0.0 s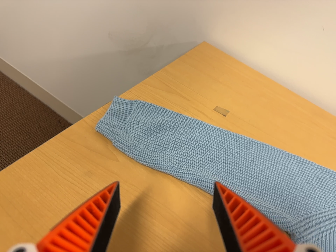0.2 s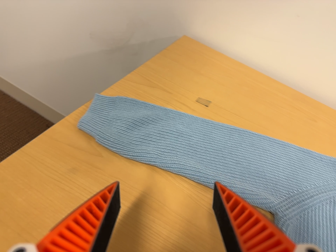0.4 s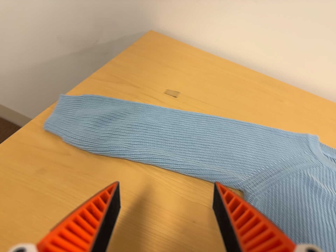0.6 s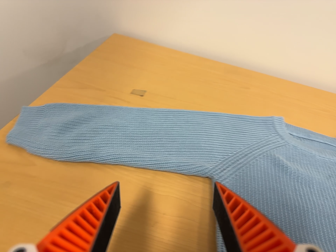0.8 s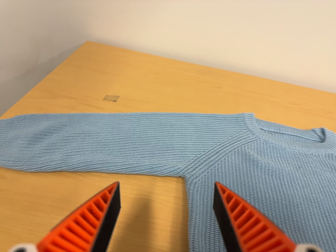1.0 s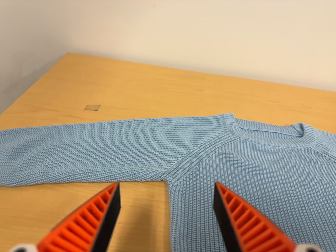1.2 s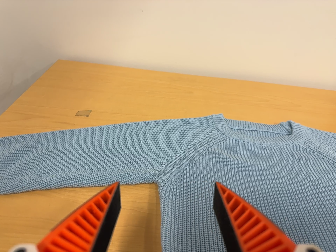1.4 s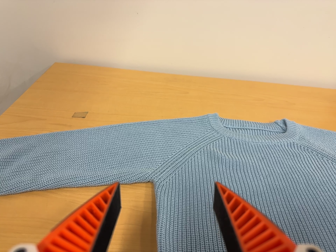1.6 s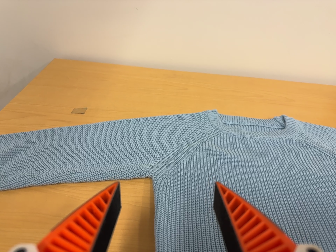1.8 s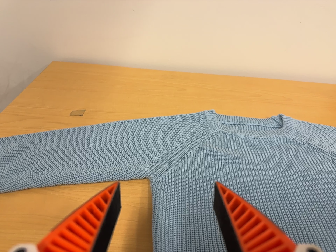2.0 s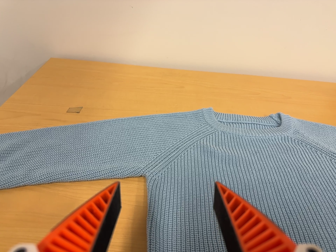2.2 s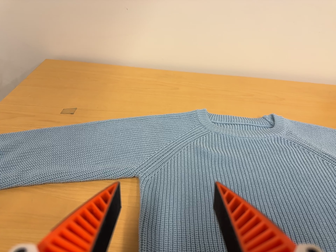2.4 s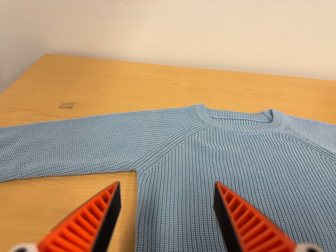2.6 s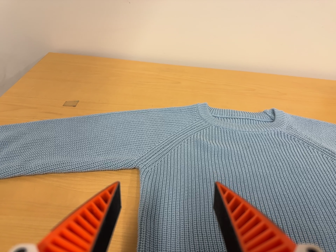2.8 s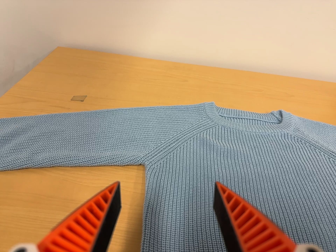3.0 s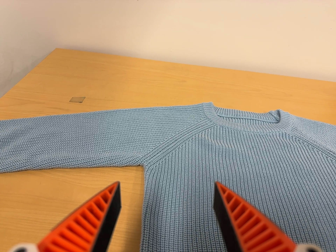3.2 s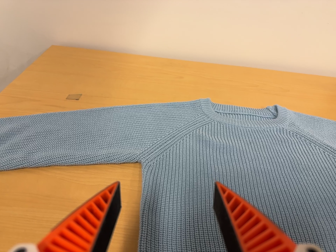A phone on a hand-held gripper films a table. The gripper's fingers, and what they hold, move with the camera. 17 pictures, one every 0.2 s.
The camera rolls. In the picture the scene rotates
counterclockwise.
0.0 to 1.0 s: The scene slides to the left, as the camera pans about 10 degrees to its right. It travels to its right, about 14 cm, so close, fixed things drift to the left. It rolls about its line of sight by about 25 degrees, and the scene rotates counterclockwise.
1.0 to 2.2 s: The camera travels to its right, about 5 cm, so close, fixed things drift to the left.
2.2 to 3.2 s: The camera shifts only a little, or ends up much as it began.
The film runs forward here.
